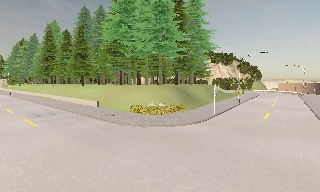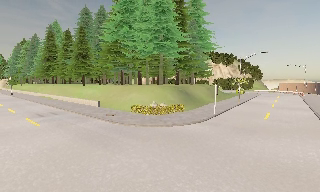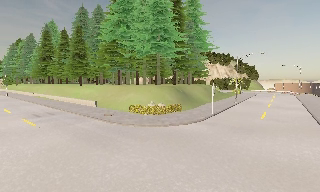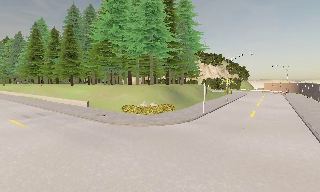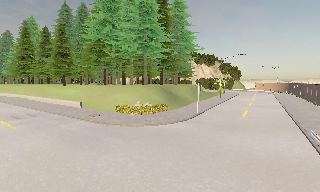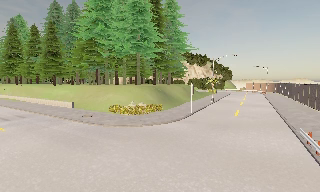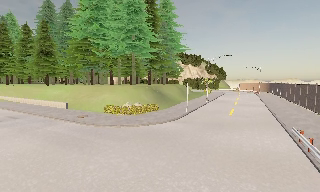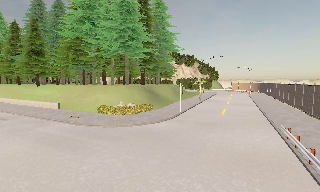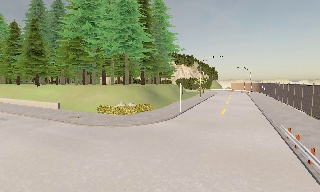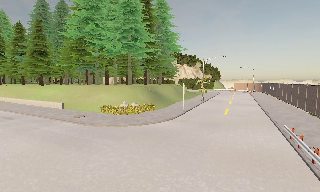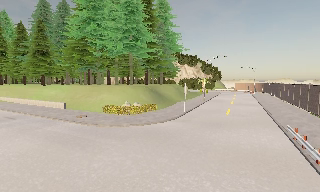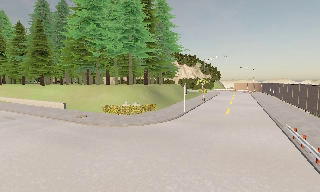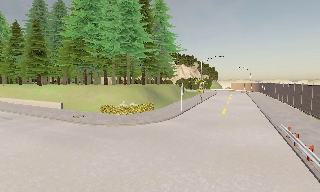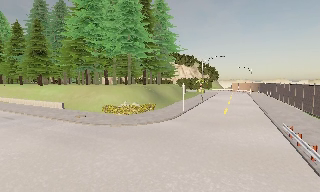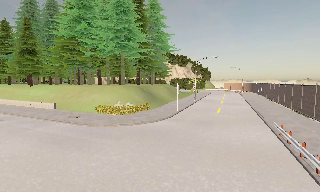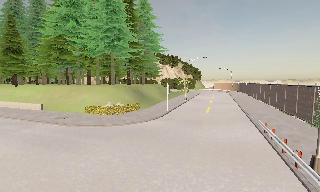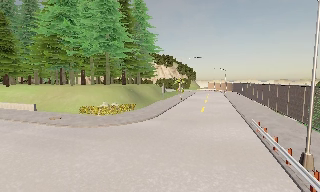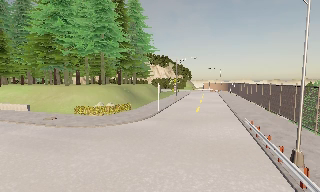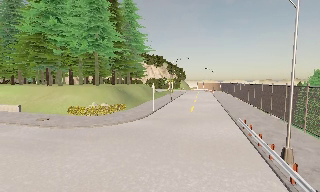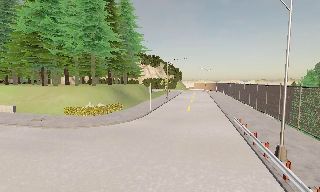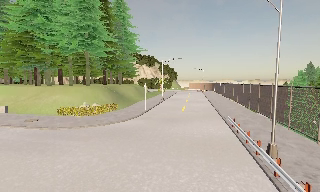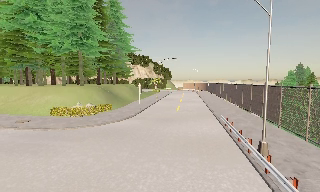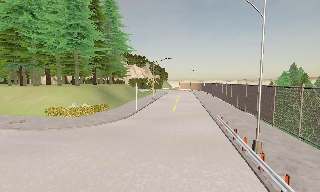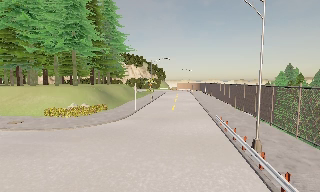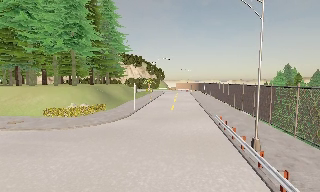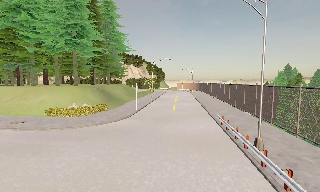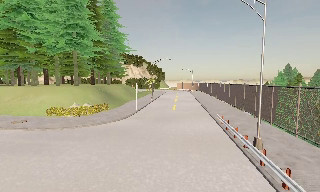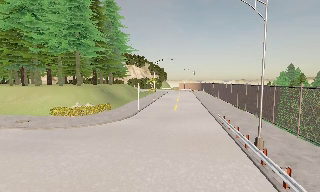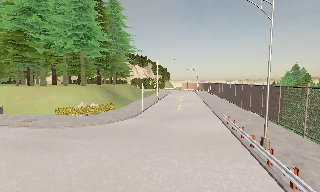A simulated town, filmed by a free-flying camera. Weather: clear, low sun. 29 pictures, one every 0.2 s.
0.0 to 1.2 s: The scene slides to the left, as the camera pans about 10 degrees to its right.
1.2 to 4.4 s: The scene slides to the left, as the camera pans about 20 degrees to its right. It travels backward and to its left, about 1.5 m, so what stands in front gets smaller.
4.4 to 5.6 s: The camera travels to its left, about 0.5 m, so close, fixed things drift to the right.
The film runs backward here.
